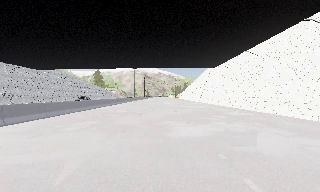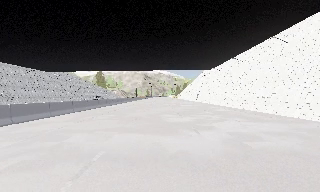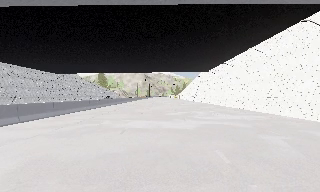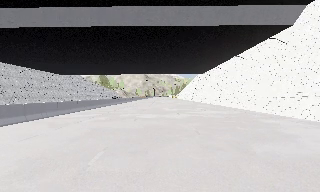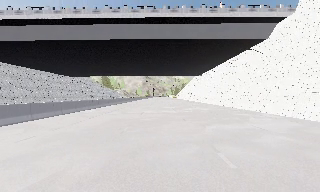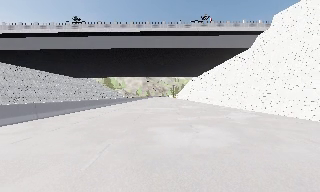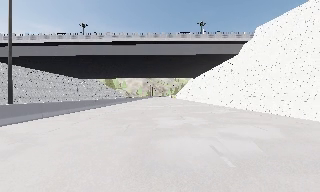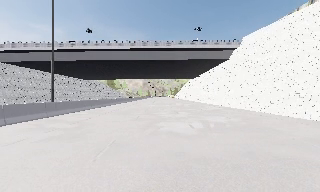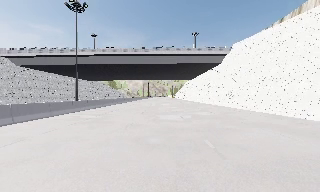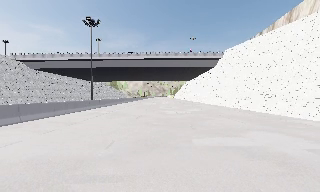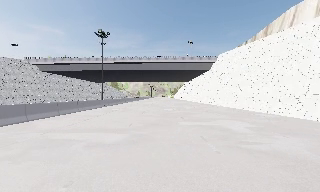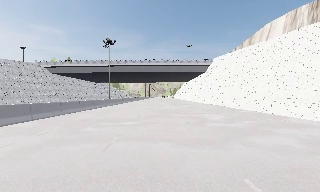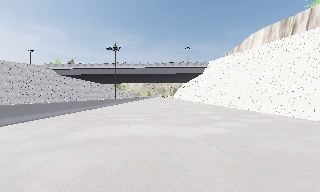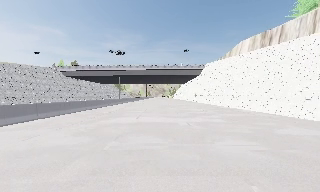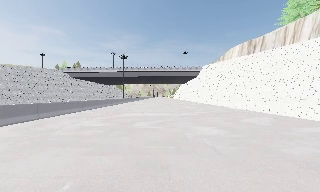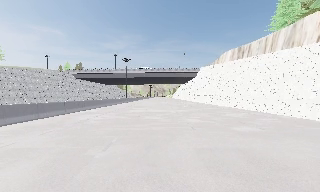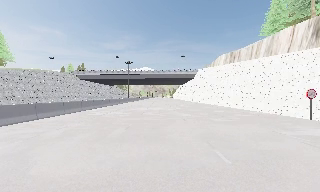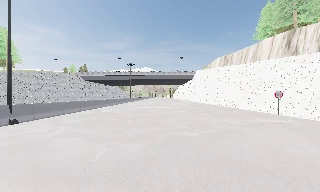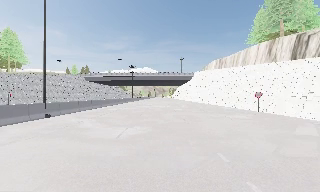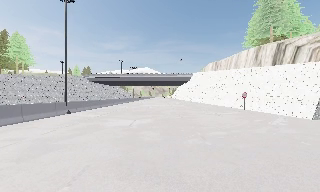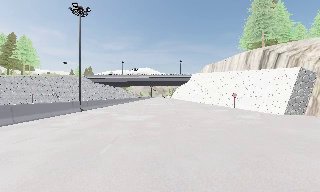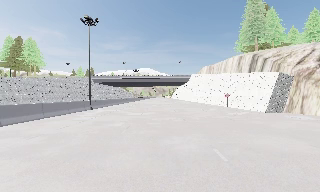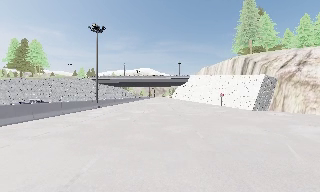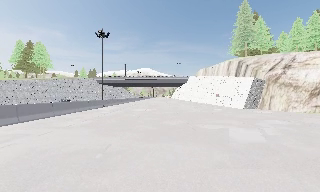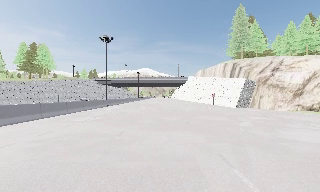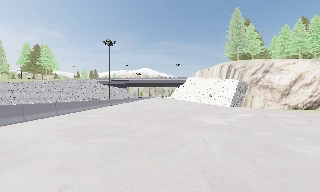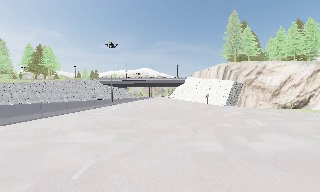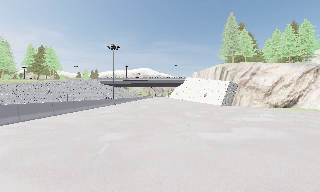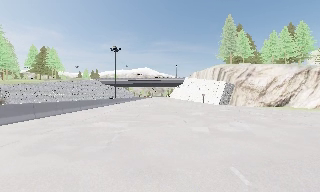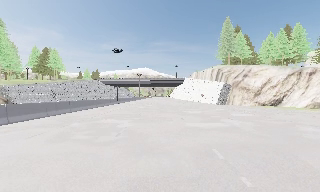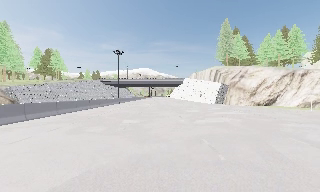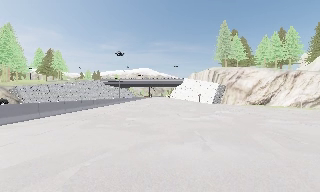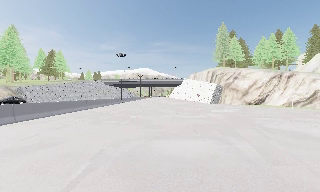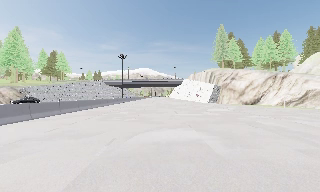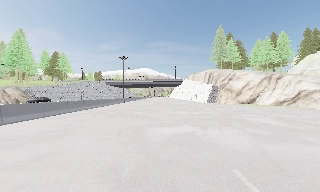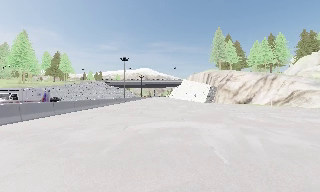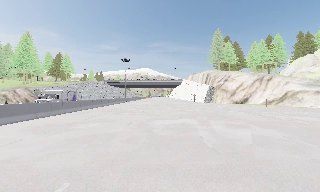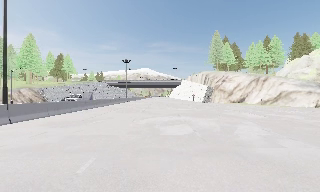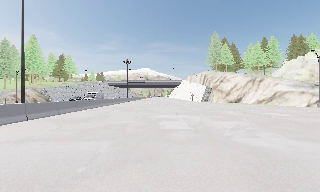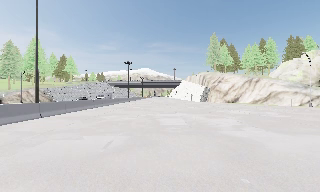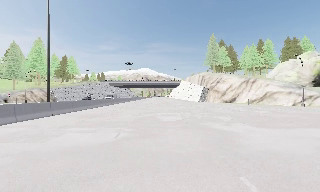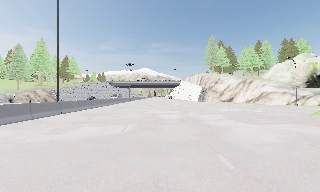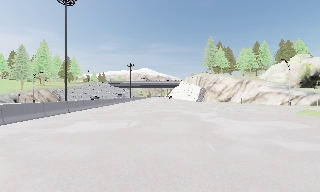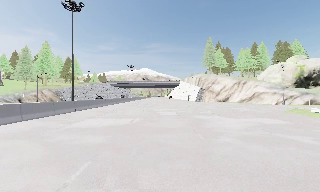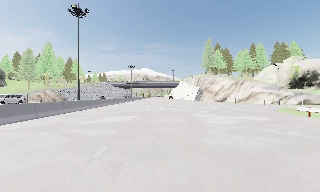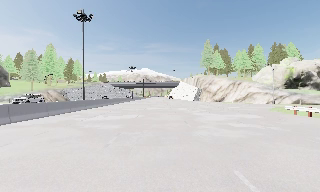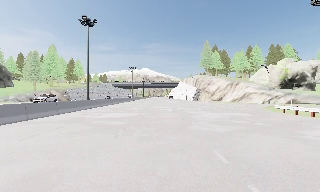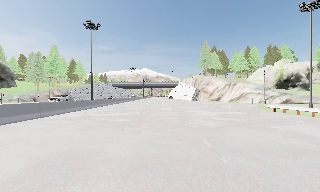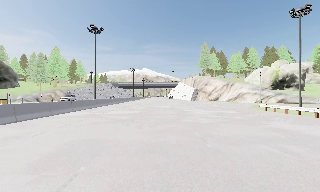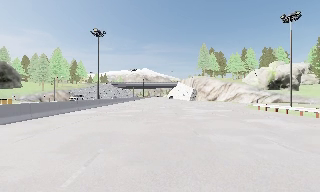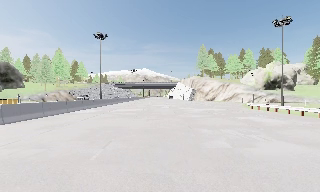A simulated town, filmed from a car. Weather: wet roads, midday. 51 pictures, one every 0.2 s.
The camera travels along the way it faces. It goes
backward.
0.0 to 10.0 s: The camera travels backward, about 115 m, so what stands in front gets smaller. It loses speed.
The film runs backward here.
